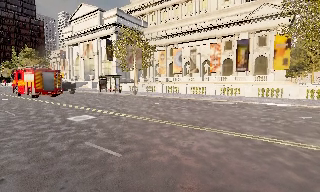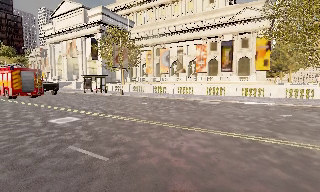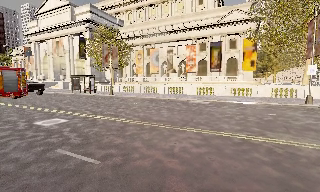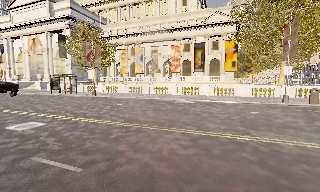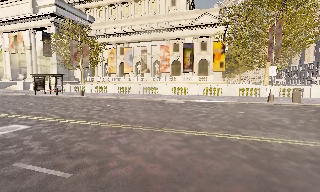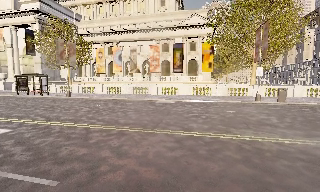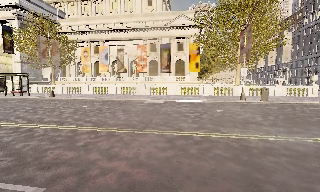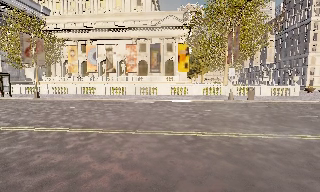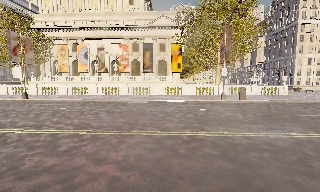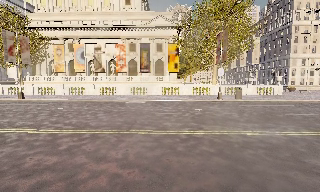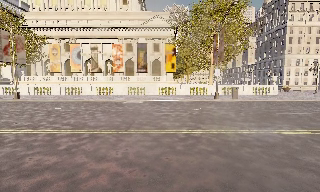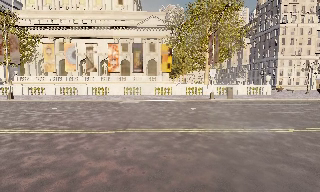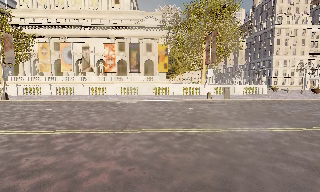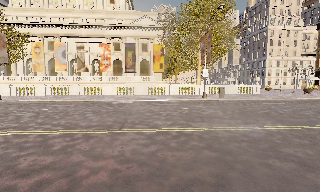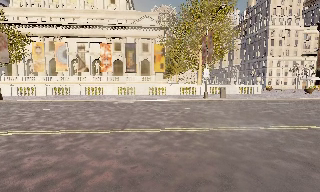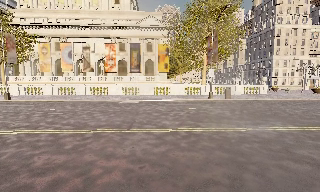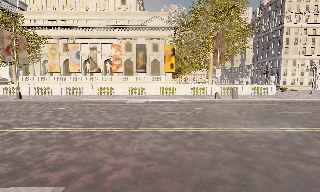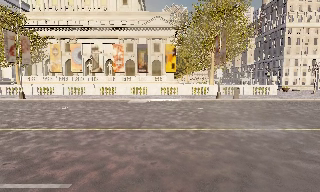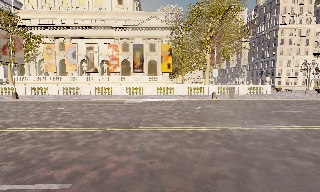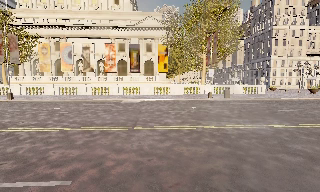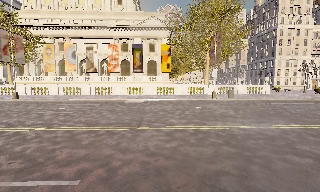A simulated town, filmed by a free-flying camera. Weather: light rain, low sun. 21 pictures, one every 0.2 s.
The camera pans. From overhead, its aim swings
clockwise.
The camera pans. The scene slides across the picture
to the left.
0.0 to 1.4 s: The camera swings to its right by about 30 degrees, and the scene slides to the left. It travels forward and to its left, about 1 m, so what stands in front looms larger.
1.4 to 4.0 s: The camera travels to its left and backward, about 1 m.
The film runs backward here.
